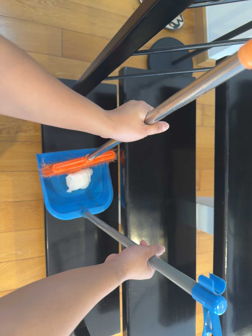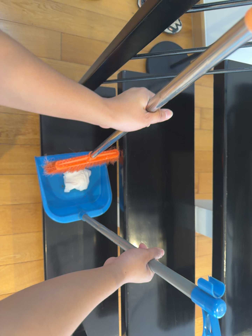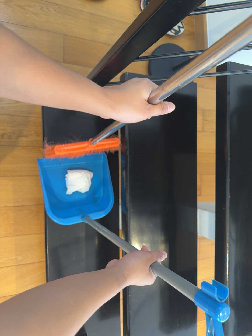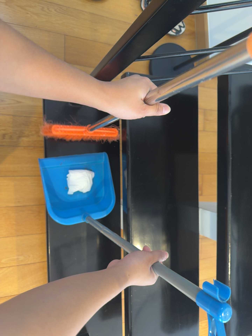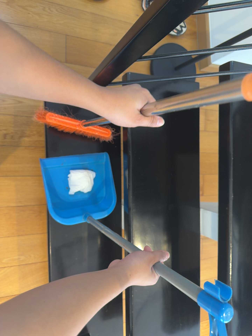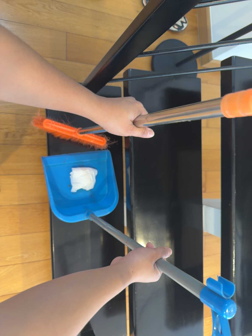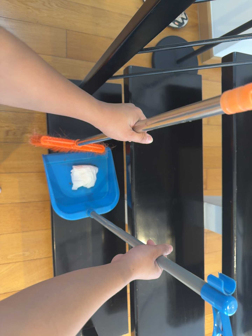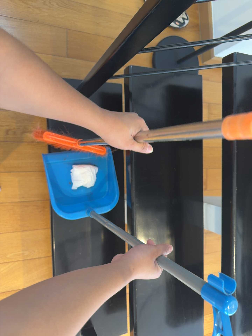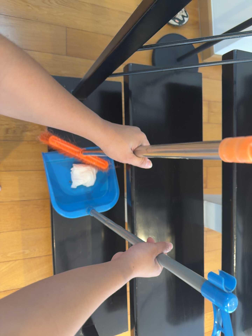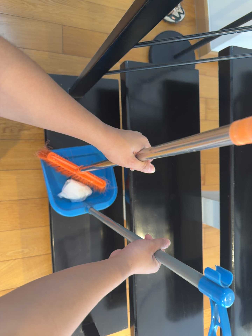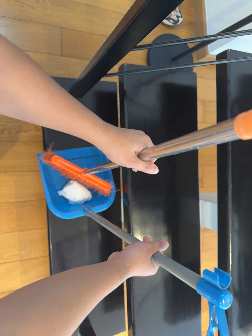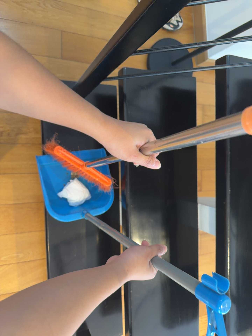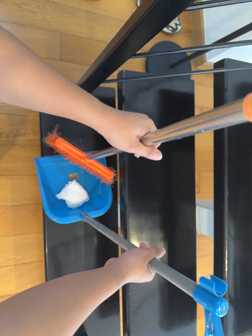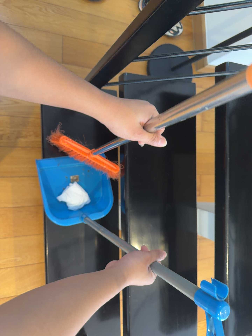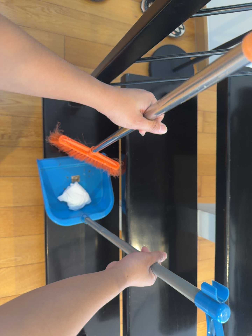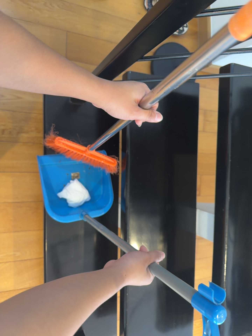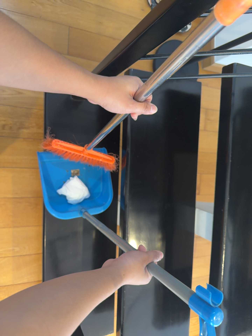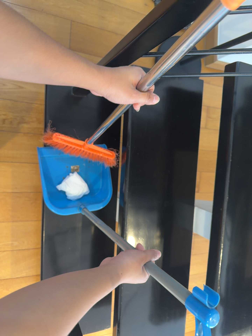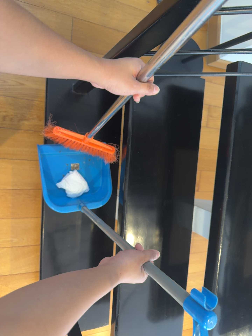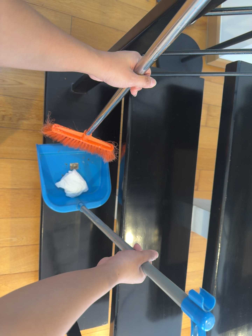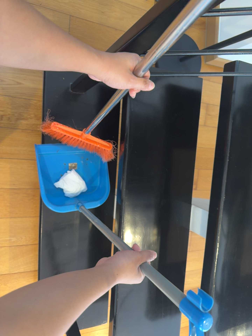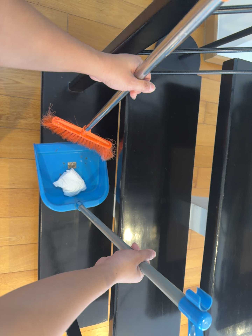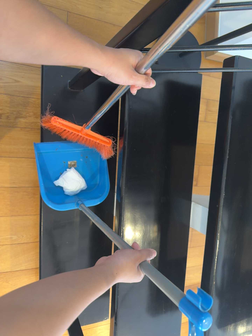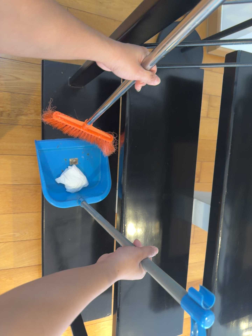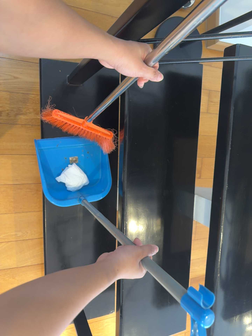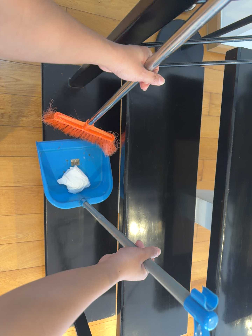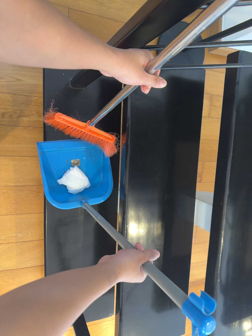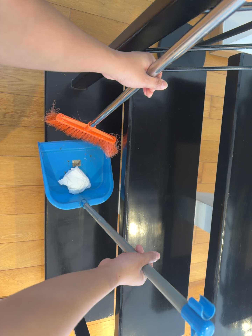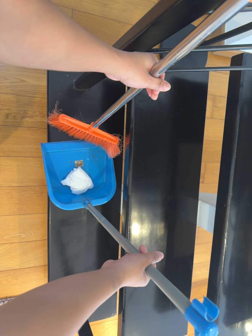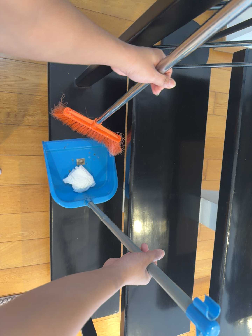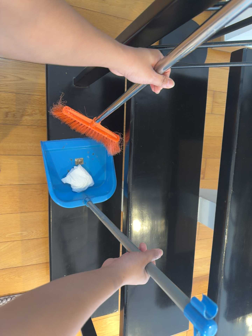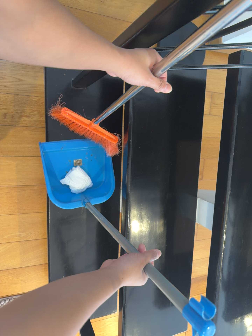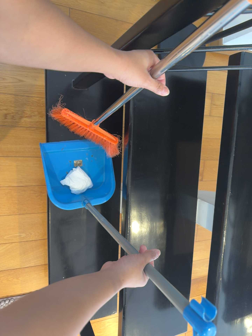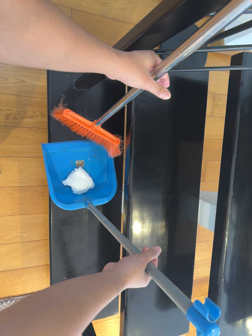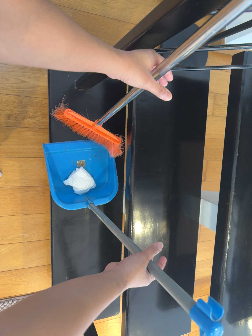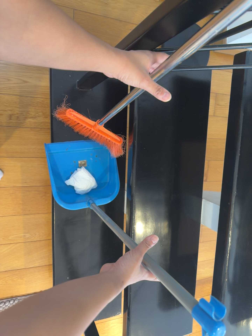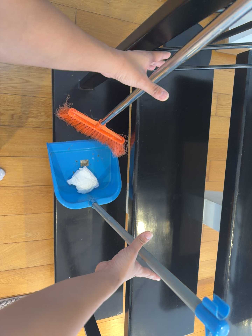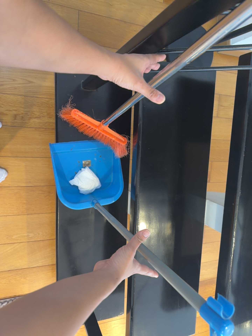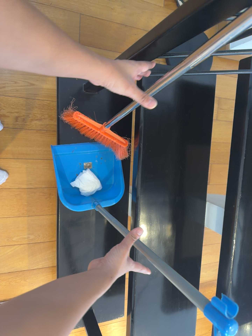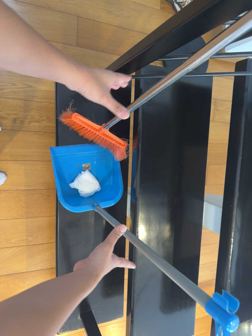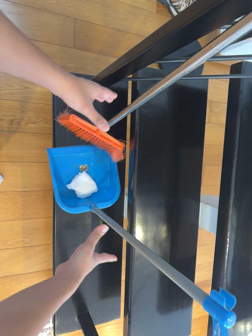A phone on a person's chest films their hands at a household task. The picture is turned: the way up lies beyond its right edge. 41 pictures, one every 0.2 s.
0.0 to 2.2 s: The camera keeps its place and its aim.
2.2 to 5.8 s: The camera travels toward the top of its view, about 6 cm.
5.8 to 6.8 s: The camera keeps its place and its aim.
6.8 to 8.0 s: The camera shifts only a little, or ends up much as it began.
The film runs forward here.
